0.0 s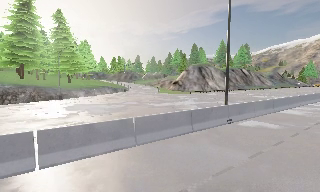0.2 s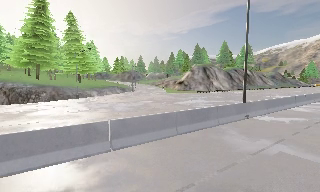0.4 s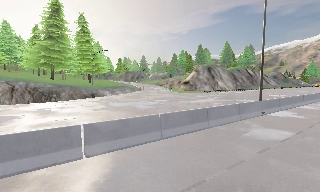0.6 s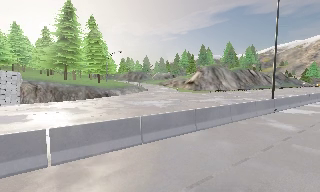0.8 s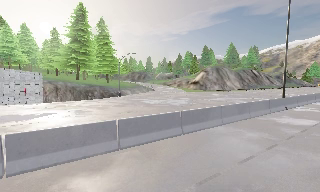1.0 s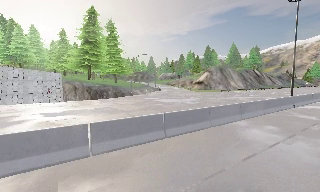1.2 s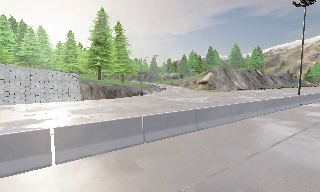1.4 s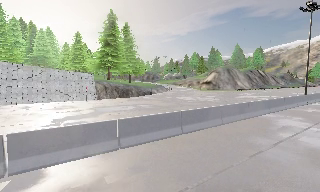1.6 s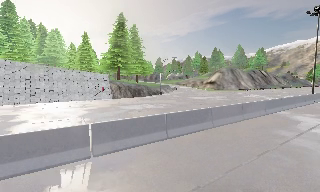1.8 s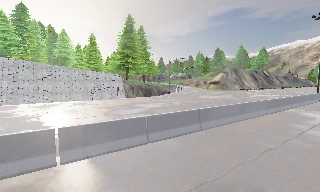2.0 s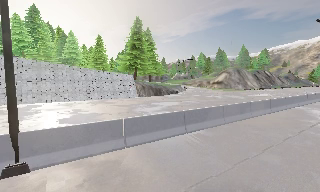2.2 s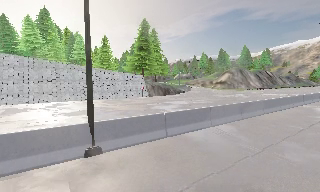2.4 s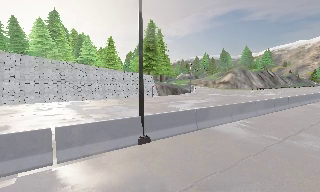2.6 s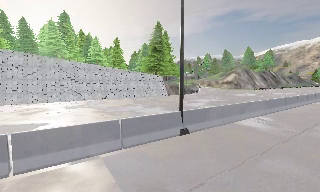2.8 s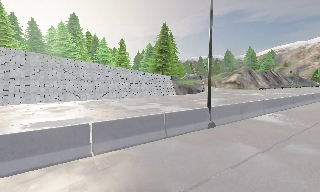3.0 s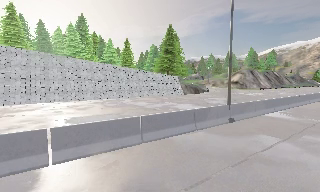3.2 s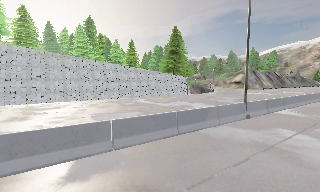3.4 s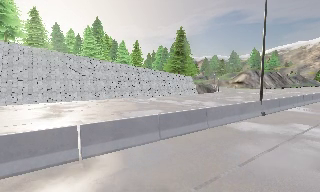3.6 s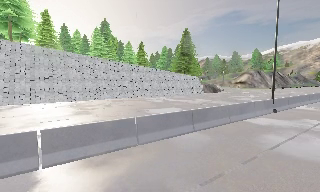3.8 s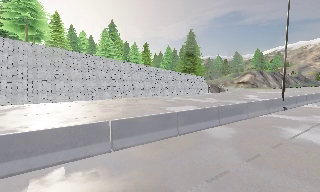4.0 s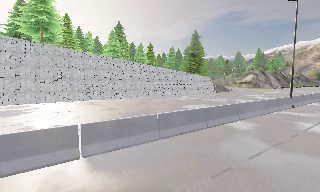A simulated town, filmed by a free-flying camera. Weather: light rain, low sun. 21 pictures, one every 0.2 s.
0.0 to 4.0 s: The camera travels to its left and backward, about 45 m, so close, fixed things drift to the right.
The film runs backward here.
